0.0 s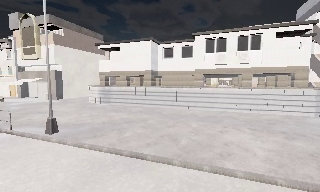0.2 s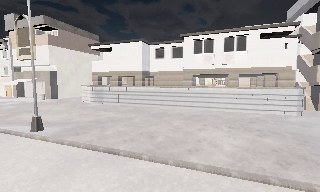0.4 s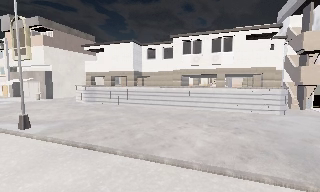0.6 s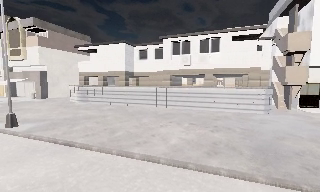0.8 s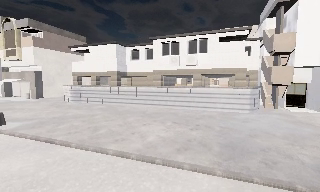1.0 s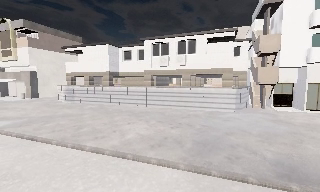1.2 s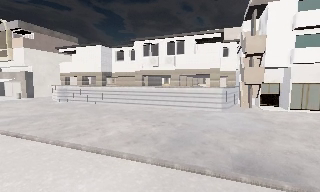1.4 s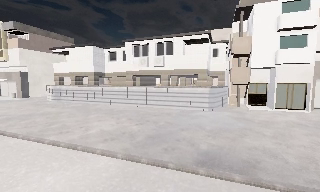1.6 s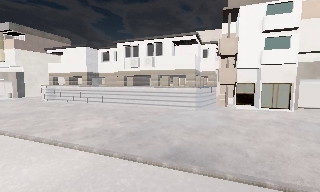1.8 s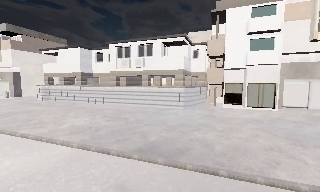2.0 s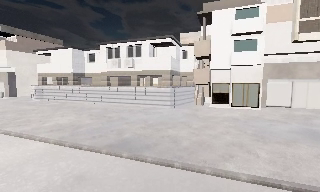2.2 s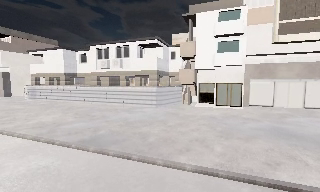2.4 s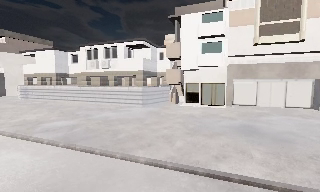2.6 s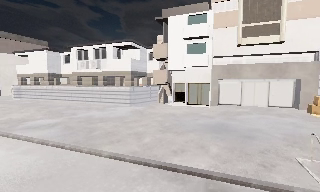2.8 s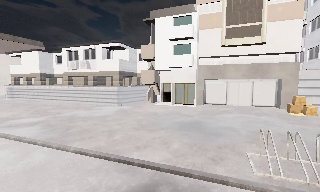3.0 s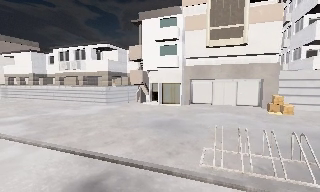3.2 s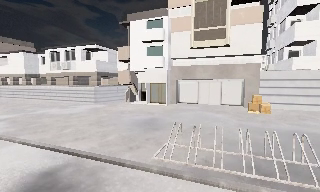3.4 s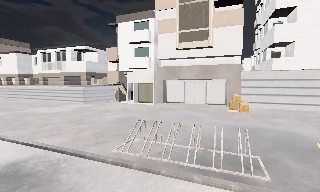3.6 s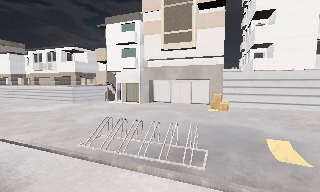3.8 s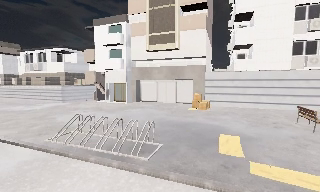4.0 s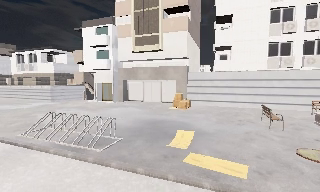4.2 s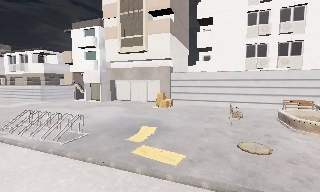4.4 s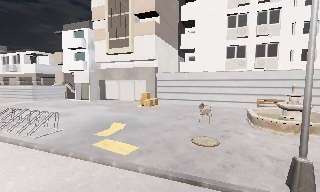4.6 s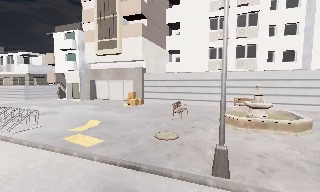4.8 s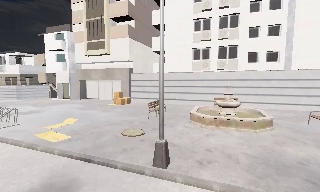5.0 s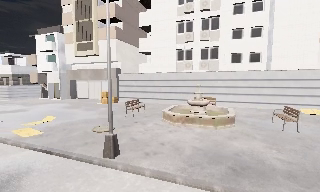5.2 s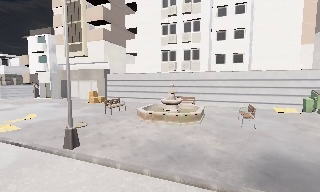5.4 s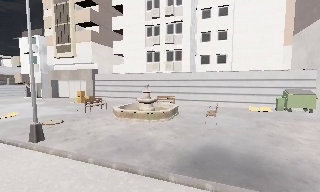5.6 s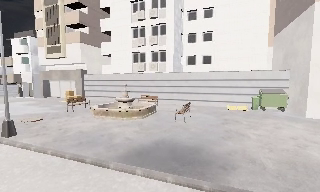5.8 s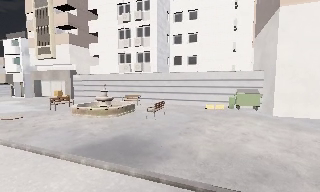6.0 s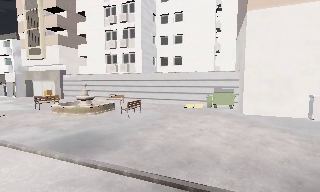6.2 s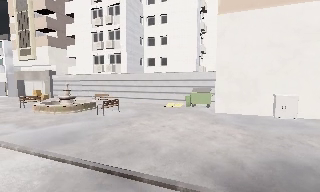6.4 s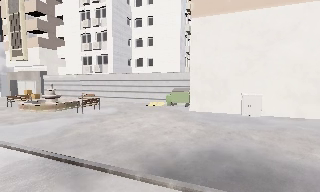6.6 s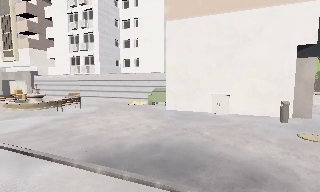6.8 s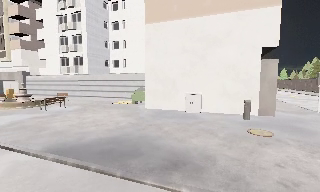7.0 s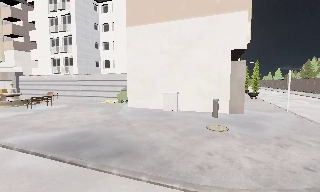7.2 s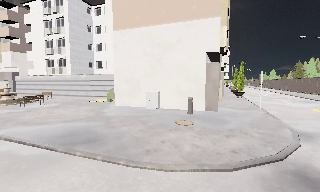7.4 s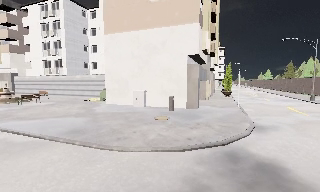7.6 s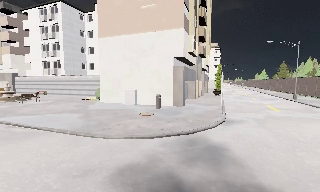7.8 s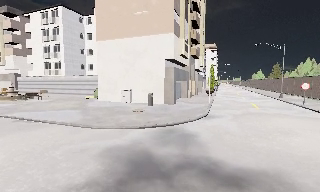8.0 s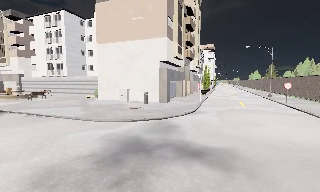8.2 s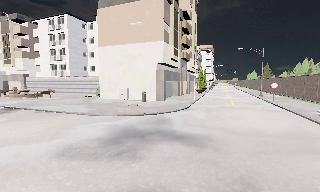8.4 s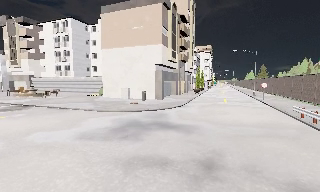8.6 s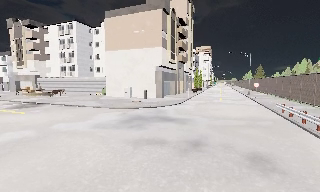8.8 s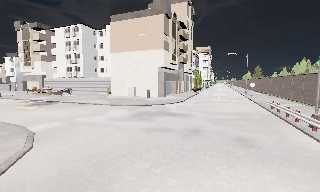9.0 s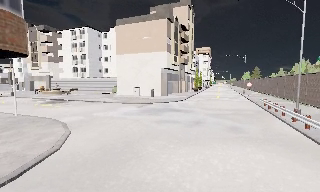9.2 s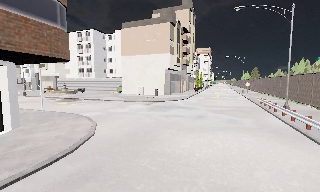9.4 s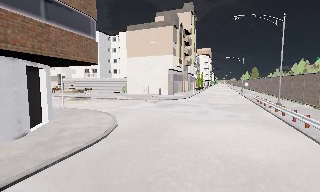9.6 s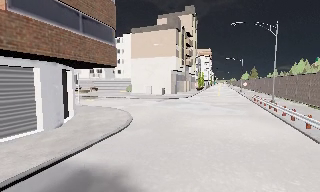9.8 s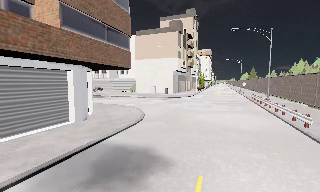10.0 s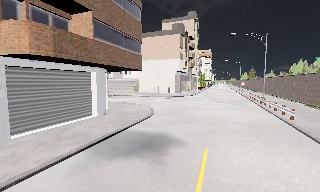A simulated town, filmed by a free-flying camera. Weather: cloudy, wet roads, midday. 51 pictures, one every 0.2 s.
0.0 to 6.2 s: The camera travels to its right, about 45 m, so close, fixed things drift to the left. It gains speed.
6.2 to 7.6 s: The camera travels to its right and backward, about 13 m, so close, fixed things drift to the left.
7.6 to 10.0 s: The camera travels backward, about 19 m, so what stands in front gets smaller.
The film runs backward here.
